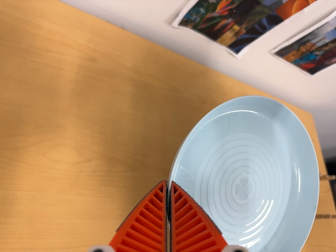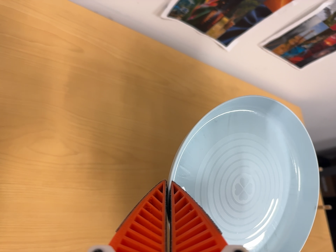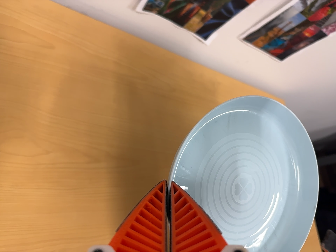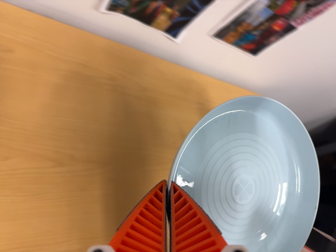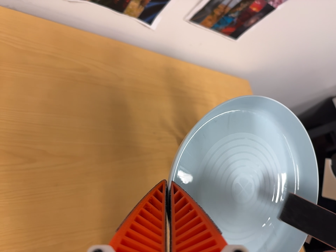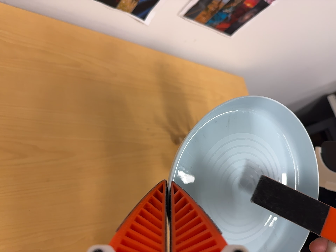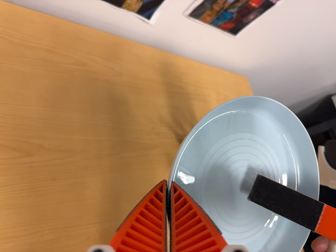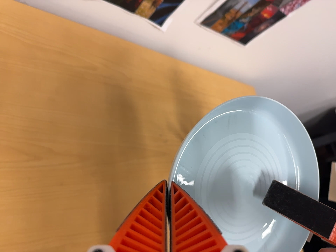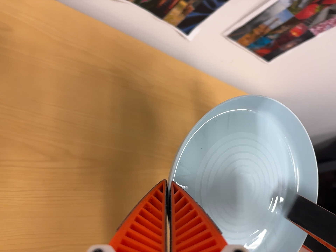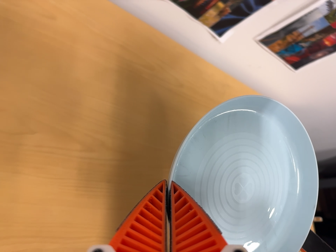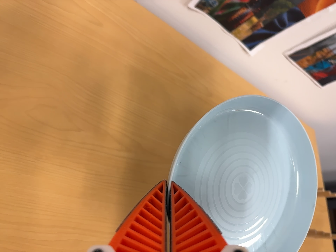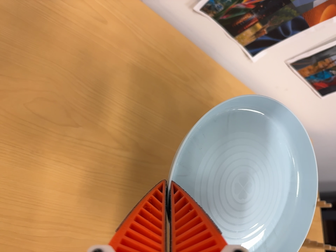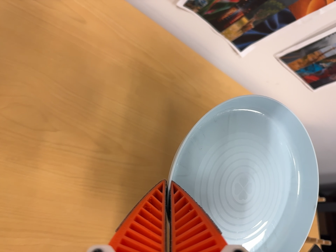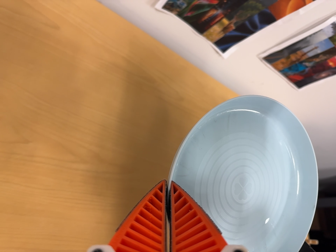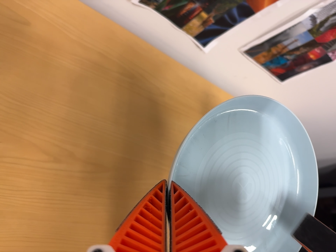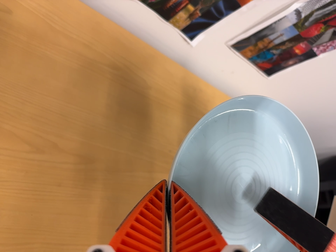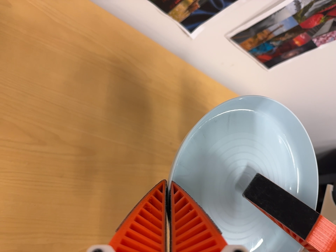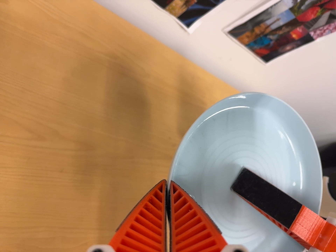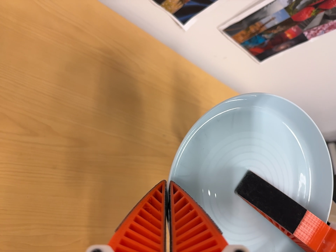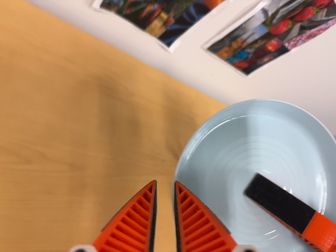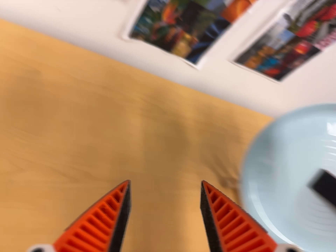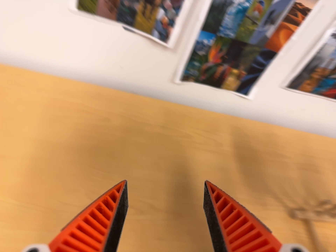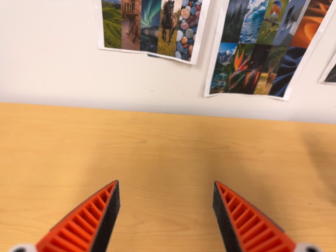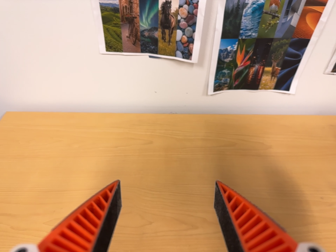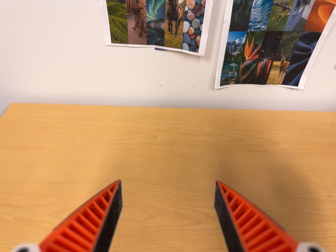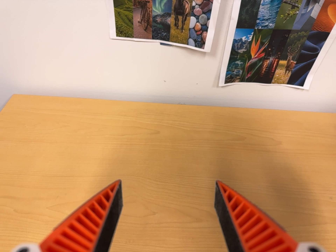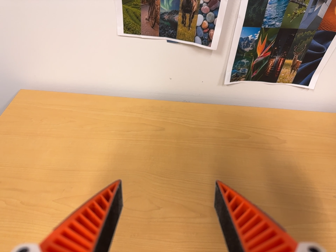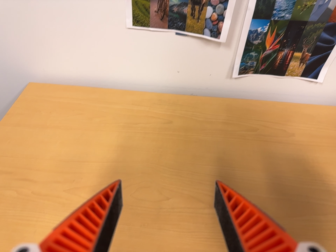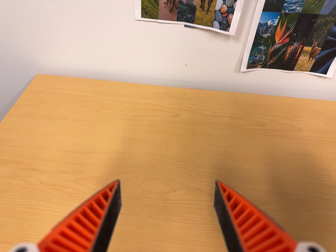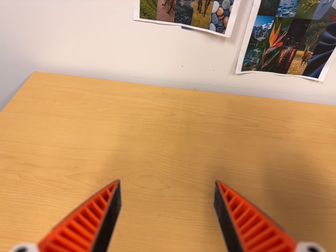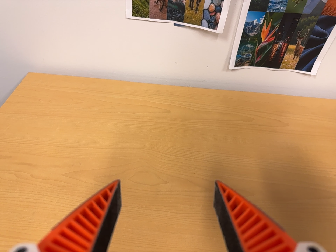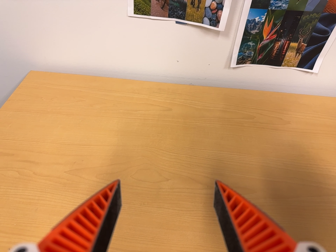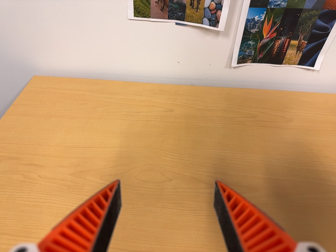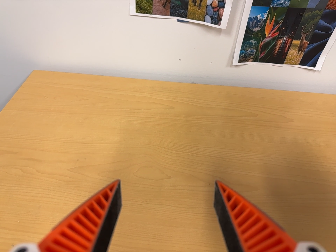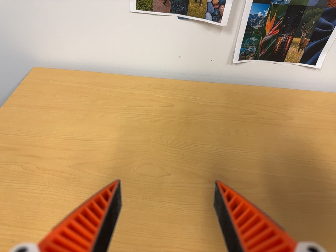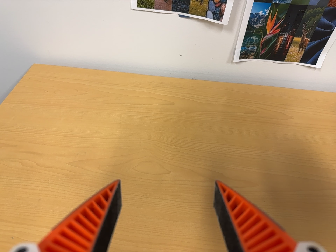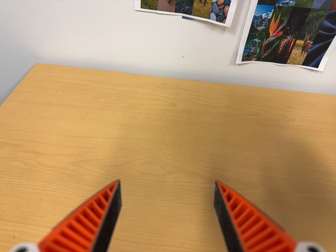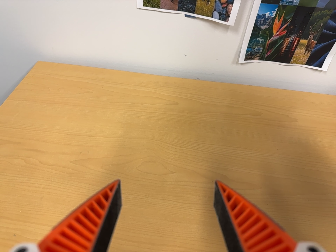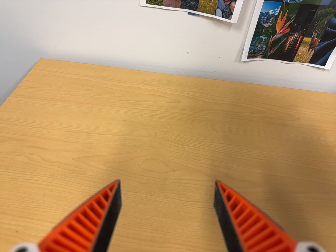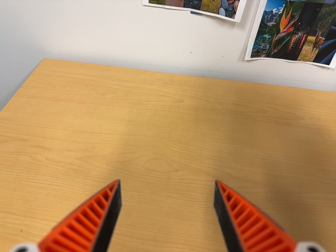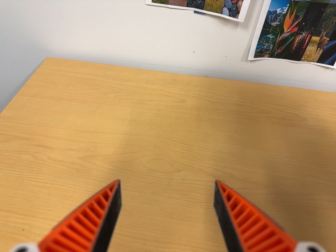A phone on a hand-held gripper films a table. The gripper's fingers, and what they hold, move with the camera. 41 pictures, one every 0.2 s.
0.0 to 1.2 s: The camera travels to its right, about 12 cm, so close, fixed things drift to the left. It rolls about its line of sight by about 10 degrees, and the scene rotates counterclockwise.
1.2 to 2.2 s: The camera travels to its left, about 14 cm, so close, fixed things drift to the right. It rolls about its line of sight by about 20 degrees, and the scene rotates clockwise.
2.2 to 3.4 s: The camera travels to its right, about 9 cm, so close, fixed things drift to the left.
3.4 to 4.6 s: The camera pans to its left by about 35 degrees. It travels to its right and backward, about 10 cm. Its aim tips toward the top of its view by about 20 degrees, and the scene shifts downward. It rolls about its line of sight by about 25 degrees, and the scene rotates counterclockwise.
4.6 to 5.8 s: The camera travels toward the bottom of its view, about 6 cm, so close, fixed things drift upward.
5.8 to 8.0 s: The camera shifts only a little, or ends up much as it began.
The film runs forward here.
